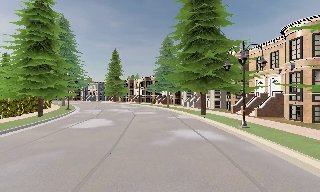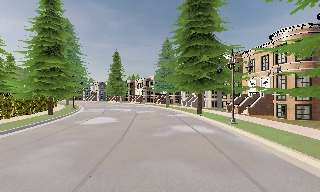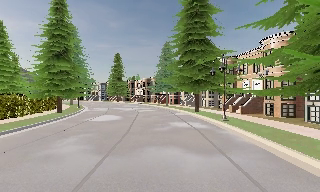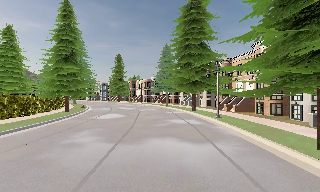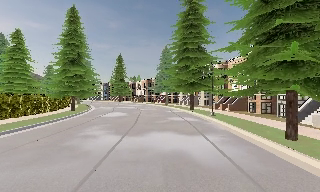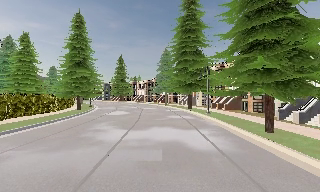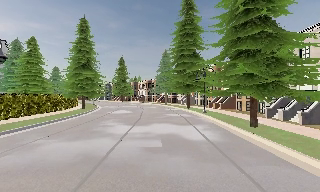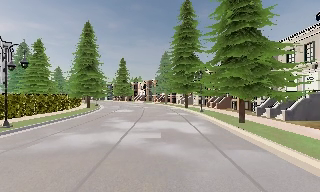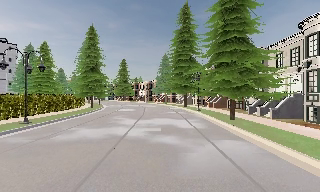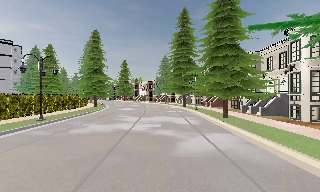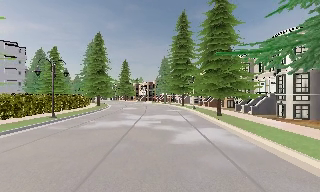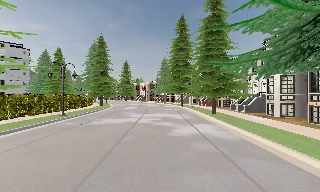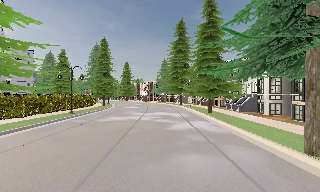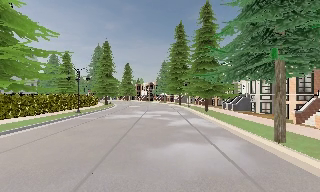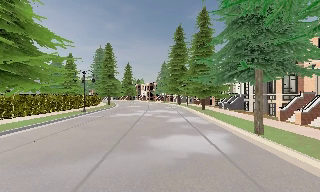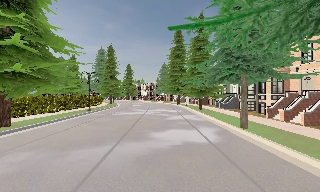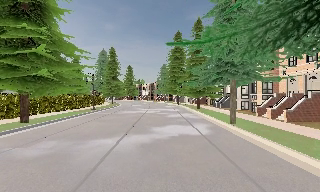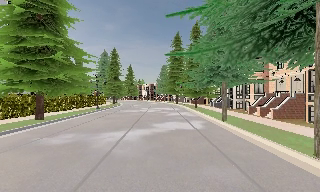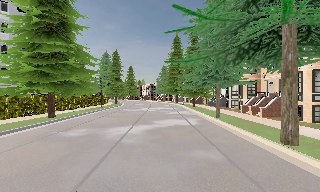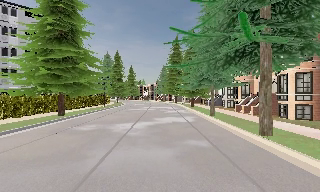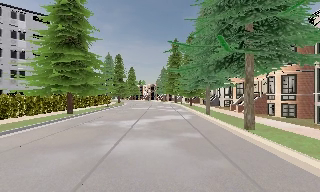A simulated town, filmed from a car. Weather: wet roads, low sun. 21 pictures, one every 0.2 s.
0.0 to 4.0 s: The camera travels backward, about 25 m, so what stands in front gets smaller.
The film runs backward here.
